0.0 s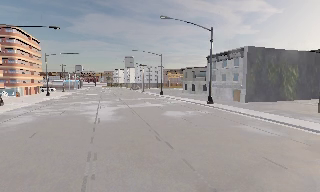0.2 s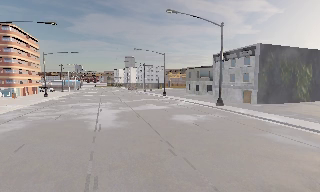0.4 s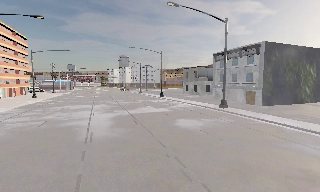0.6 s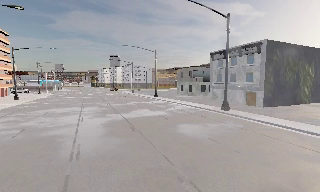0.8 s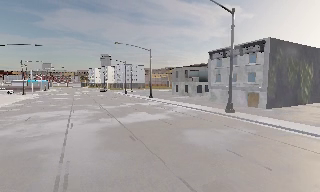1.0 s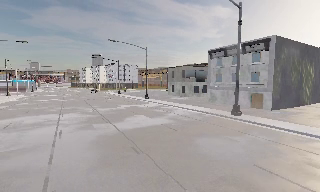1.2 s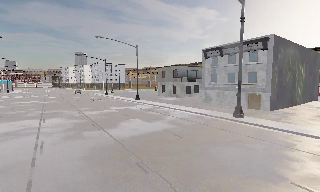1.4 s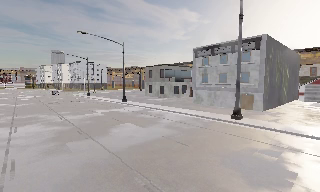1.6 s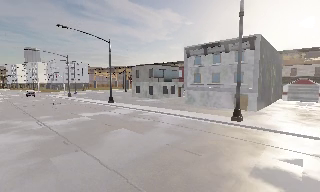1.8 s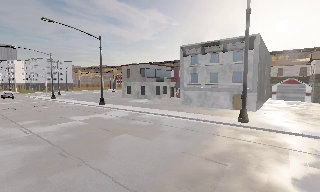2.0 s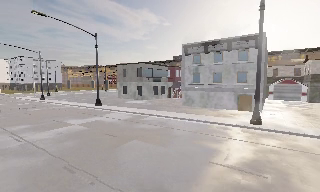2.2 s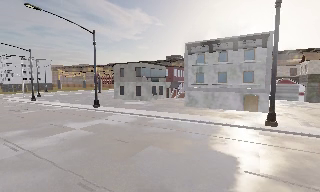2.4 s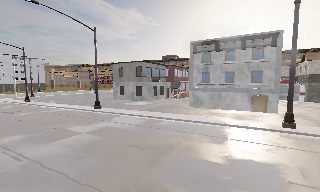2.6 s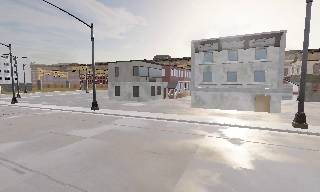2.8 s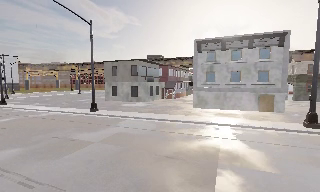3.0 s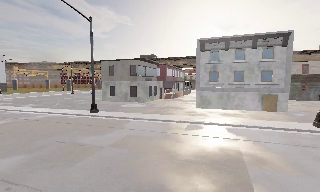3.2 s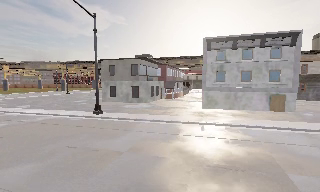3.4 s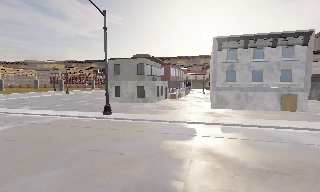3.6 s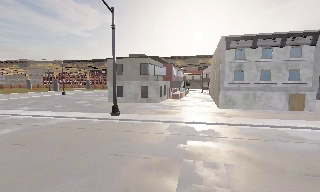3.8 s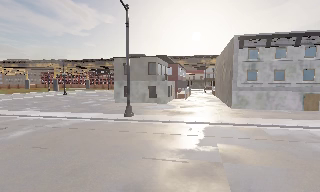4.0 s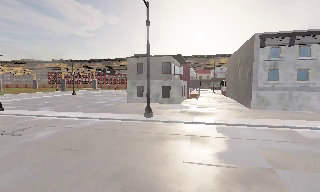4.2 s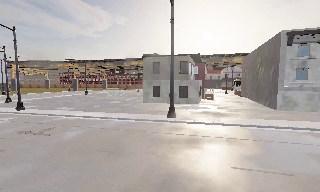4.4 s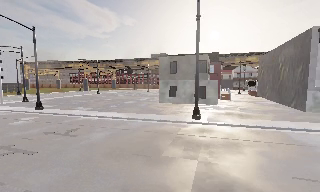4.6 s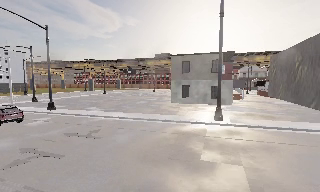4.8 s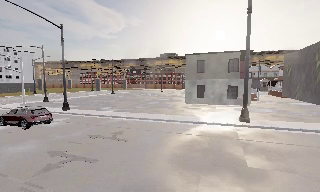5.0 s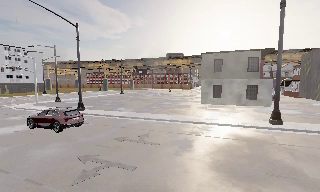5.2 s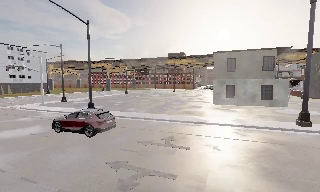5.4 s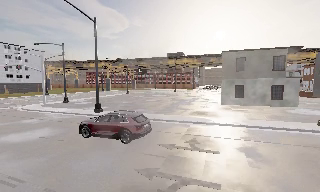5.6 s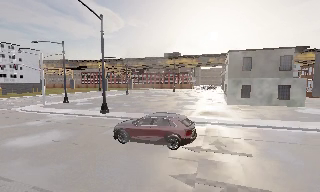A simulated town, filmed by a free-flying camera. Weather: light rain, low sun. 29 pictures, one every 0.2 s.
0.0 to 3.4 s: The camera pans to its right, which is clockwise from overhead, by about 55 degrees. It travels to its left and forward, about 25 m.
3.4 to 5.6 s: The camera travels to its left, about 18 m, so close, fixed things drift to the right.
The film runs backward here.
